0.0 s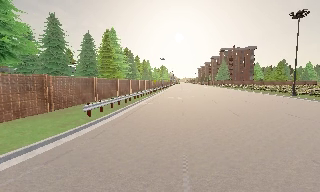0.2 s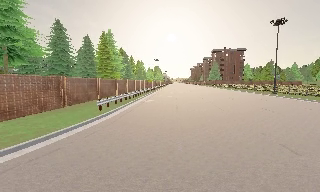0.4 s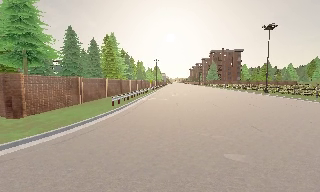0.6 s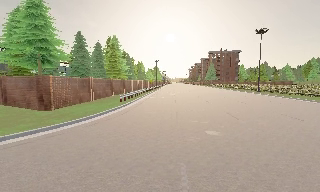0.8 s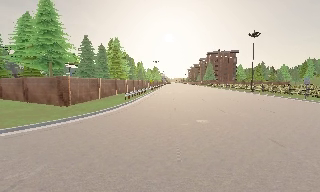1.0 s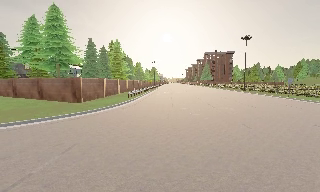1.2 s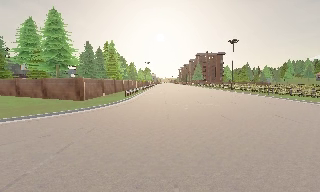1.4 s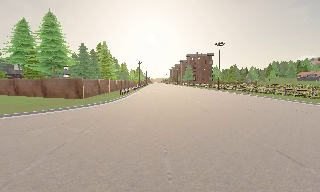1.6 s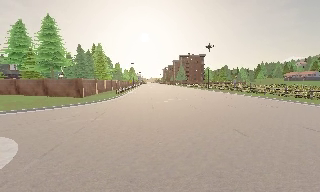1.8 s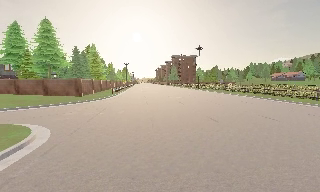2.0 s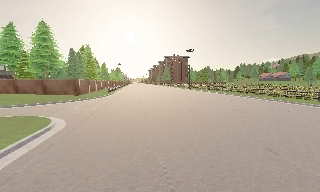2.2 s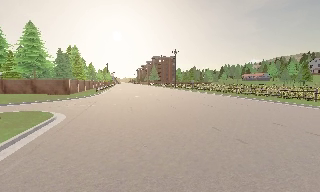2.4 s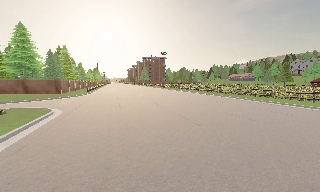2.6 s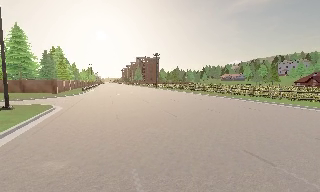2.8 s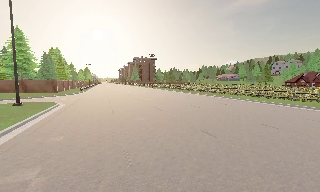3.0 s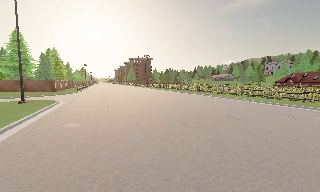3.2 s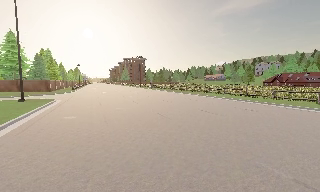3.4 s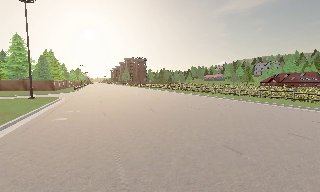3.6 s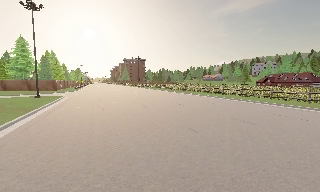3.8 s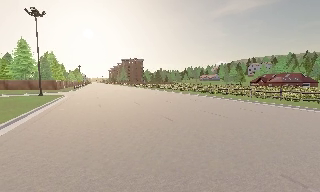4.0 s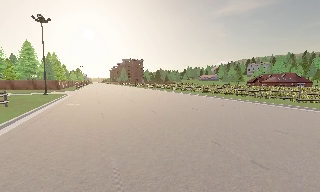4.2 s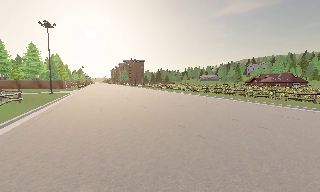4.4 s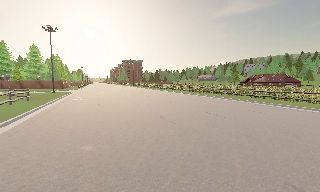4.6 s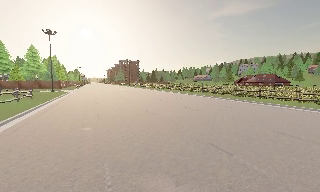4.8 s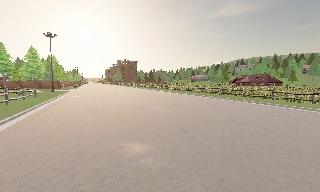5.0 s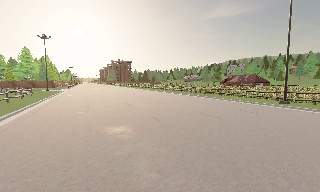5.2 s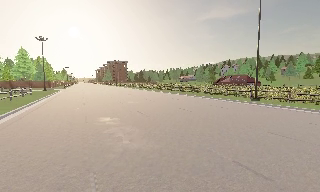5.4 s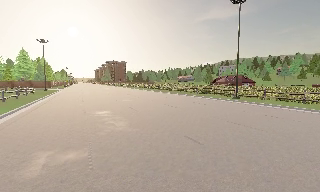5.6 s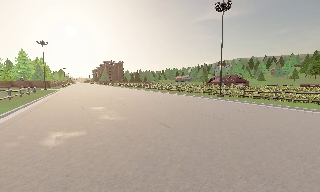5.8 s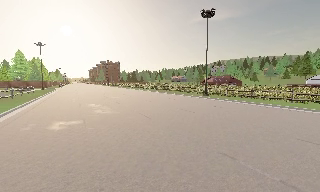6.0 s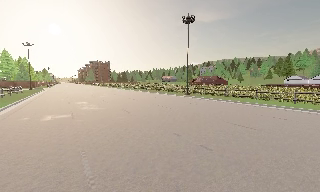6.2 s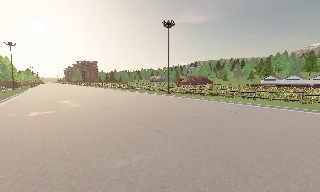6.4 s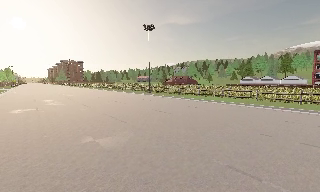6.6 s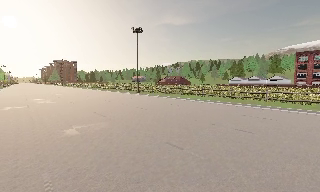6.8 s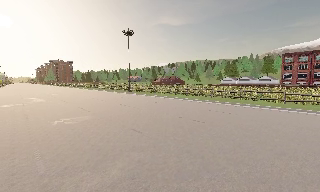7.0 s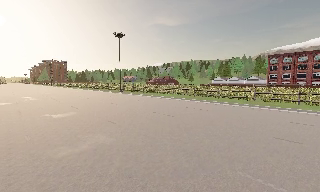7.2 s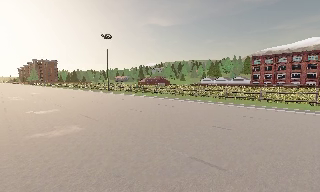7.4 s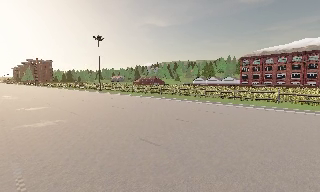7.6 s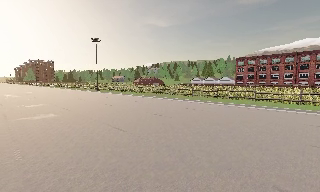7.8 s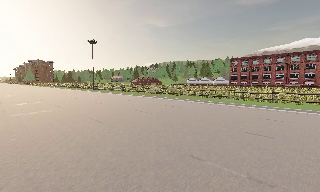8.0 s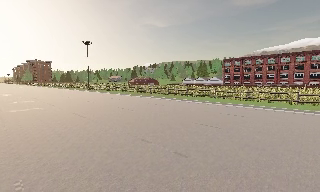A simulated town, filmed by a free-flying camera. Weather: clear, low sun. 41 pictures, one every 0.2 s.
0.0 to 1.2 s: The camera travels backward, about 13 m, so what stands in front gets smaller.
1.2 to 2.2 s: The camera swings to its right by about 15 degrees, and the scene slides to the left. It travels backward, about 11 m, so what stands in front gets smaller.
2.2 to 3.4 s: The camera travels backward, about 13 m, so what stands in front gets smaller.
3.4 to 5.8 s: The camera travels backward and to its right, about 25 m, so what stands in front gets smaller.
5.8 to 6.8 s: The scene slides to the left, as the camera pans about 15 degrees to its right. It travels backward and to its right, about 11 m, so what stands in front gets smaller.
6.8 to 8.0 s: The camera travels to its right and backward, about 12 m, so close, fixed things drift to the left.
The film runs backward here.
